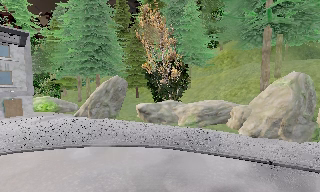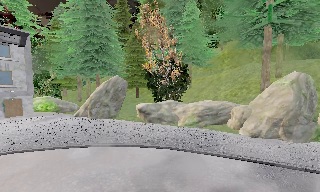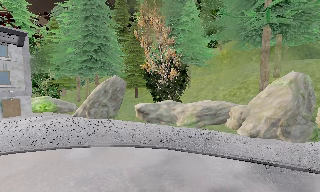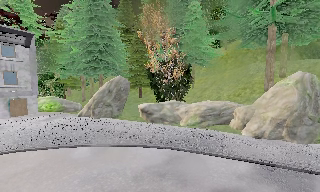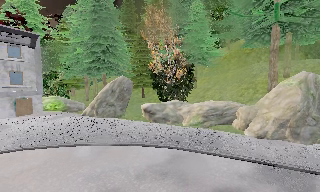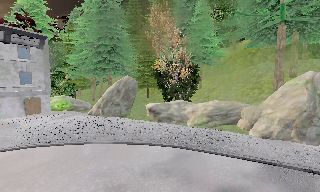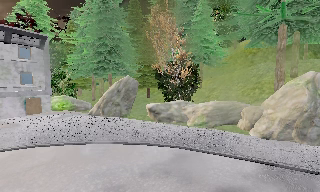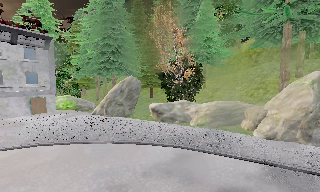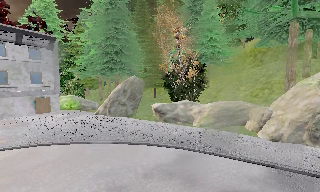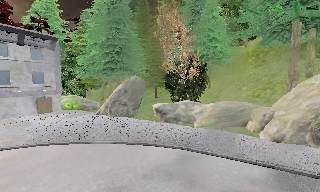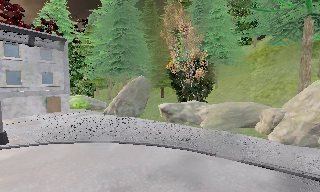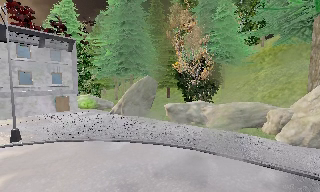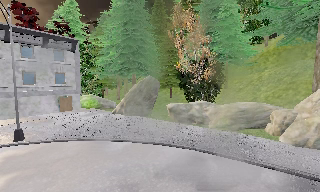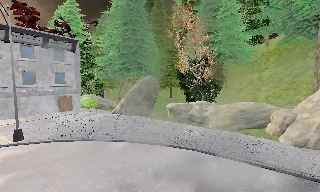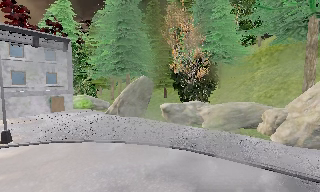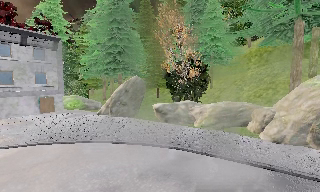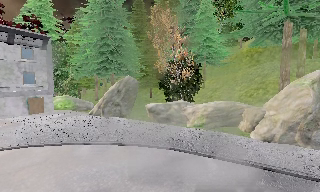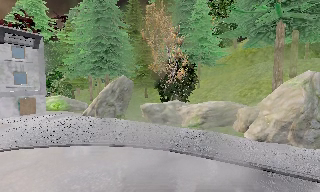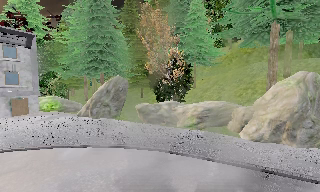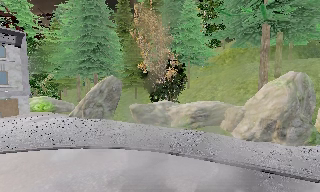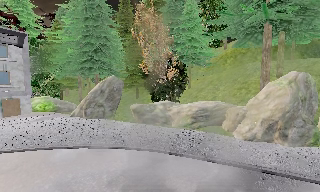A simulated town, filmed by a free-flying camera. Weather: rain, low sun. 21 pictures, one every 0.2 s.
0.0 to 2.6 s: The camera swings to its left by about 15 degrees, and the scene slides to the right. It travels to its right, about 0.5 m.
2.6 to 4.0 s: The scene slides to the left, as the camera pans about 10 degrees to its right.
The film runs forward here.
